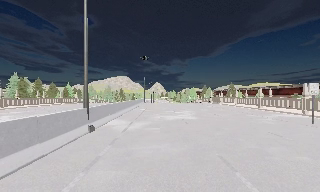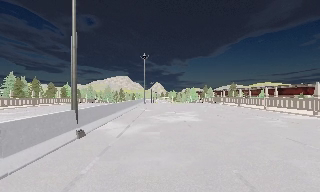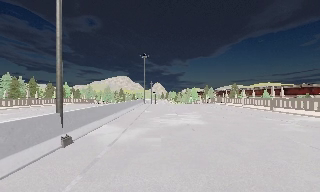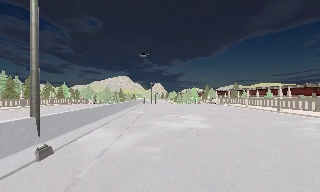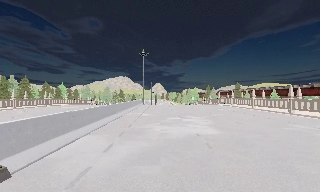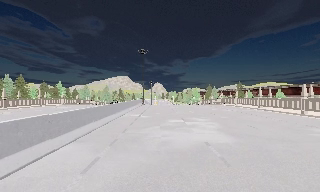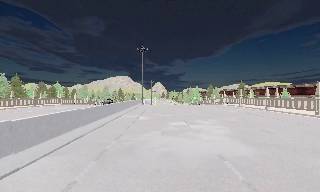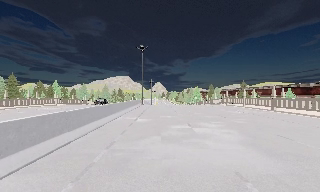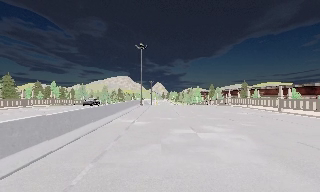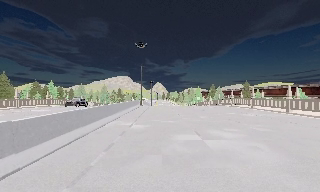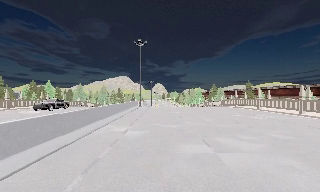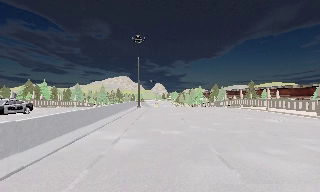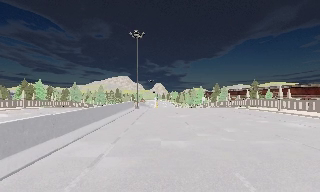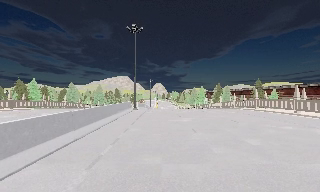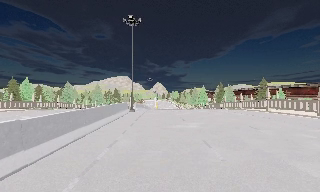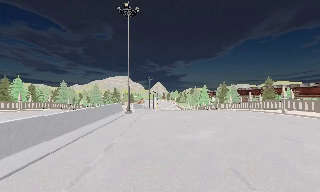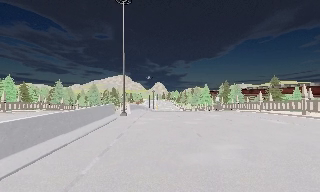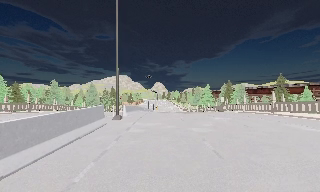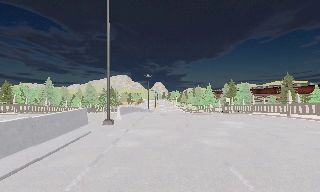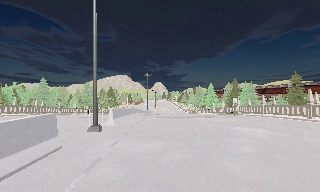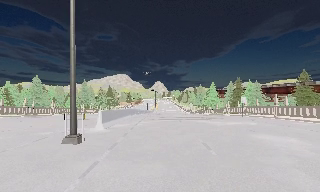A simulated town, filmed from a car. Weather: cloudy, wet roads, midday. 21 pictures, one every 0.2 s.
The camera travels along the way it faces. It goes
forward.
0.0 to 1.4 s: The camera travels forward, about 8 m, so what stands in front looms larger.
1.4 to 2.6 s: The camera travels forward, about 9 m, so what stands in front looms larger. It gains speed.
2.6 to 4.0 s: The camera travels forward, about 16 m, so what stands in front looms larger.
The film runs forward here.
